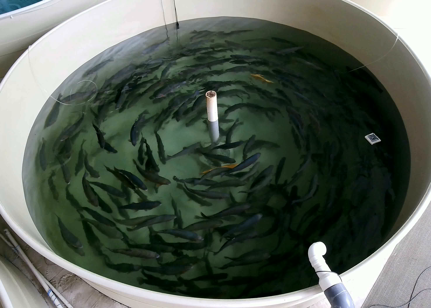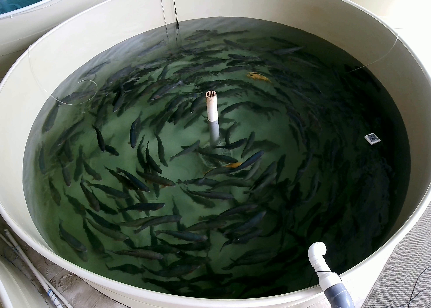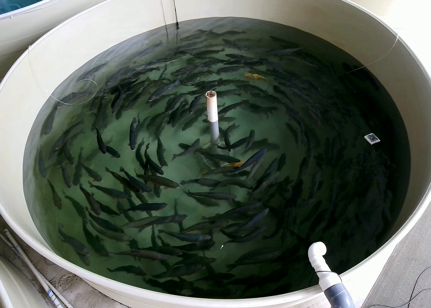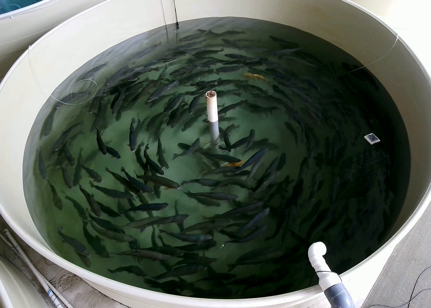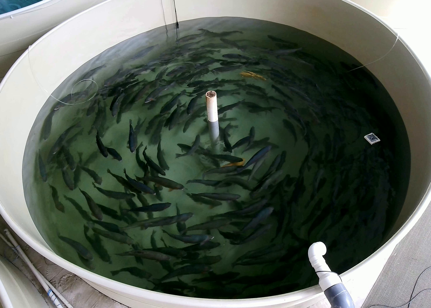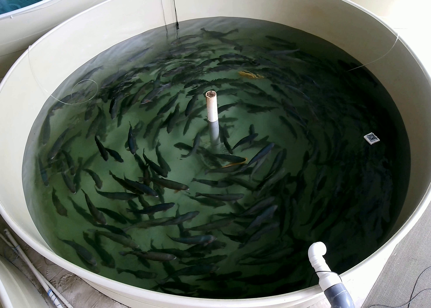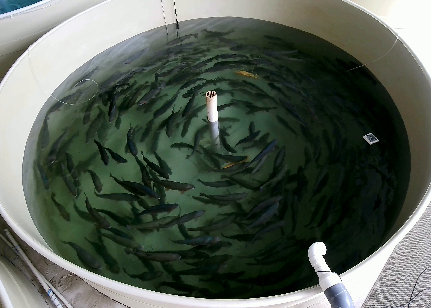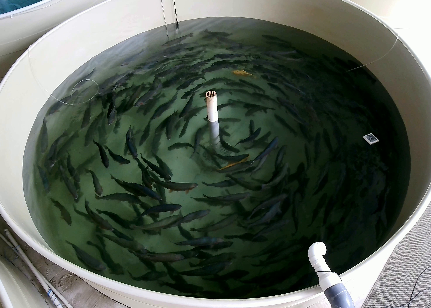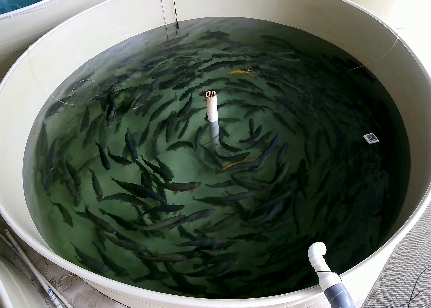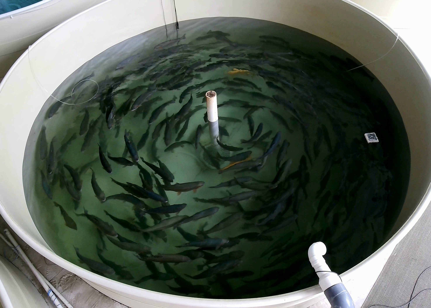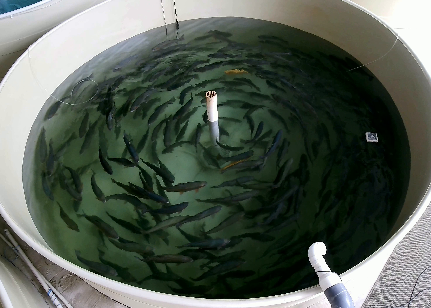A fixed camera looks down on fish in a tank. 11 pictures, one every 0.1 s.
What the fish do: Normal cruising.
